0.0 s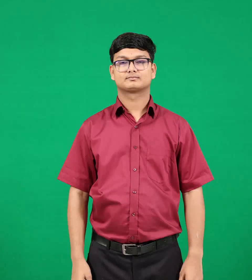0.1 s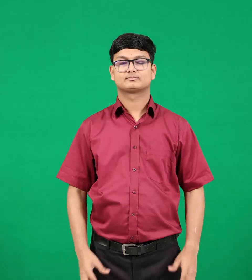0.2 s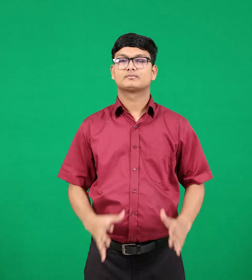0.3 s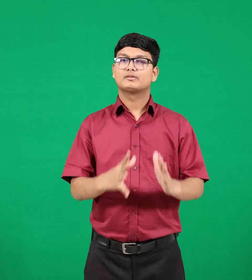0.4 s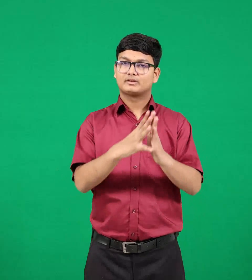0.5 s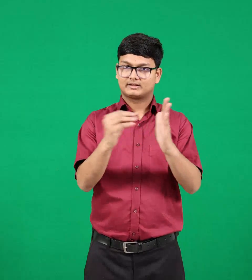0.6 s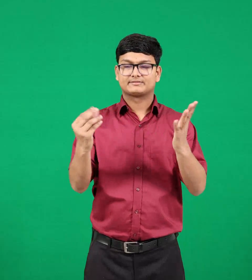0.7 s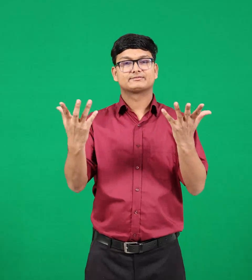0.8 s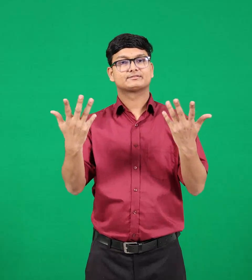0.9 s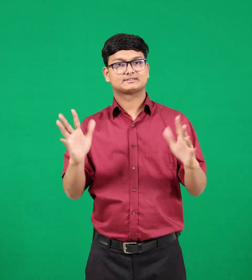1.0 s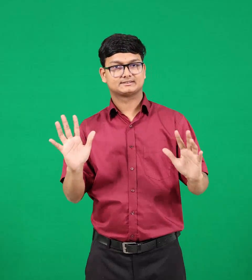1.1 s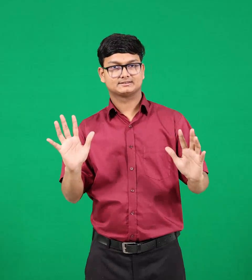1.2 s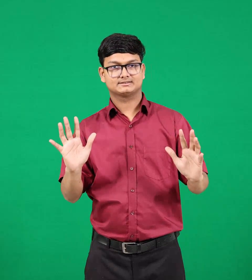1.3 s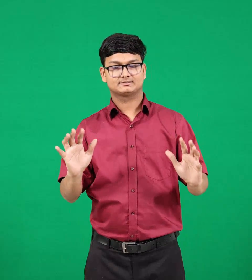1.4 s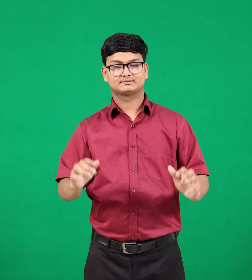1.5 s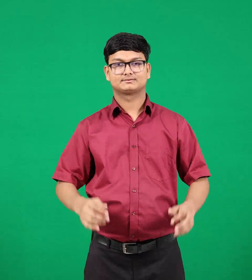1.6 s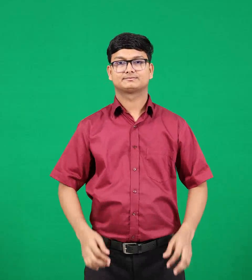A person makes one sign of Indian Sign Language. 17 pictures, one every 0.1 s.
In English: copied
